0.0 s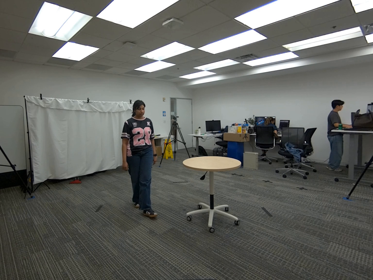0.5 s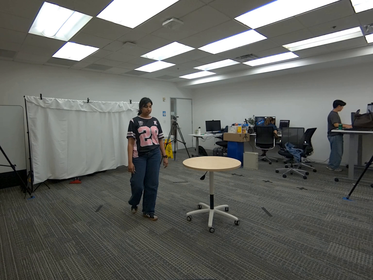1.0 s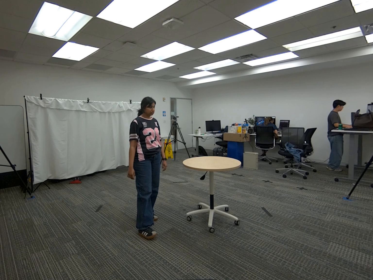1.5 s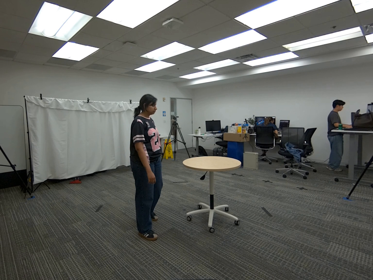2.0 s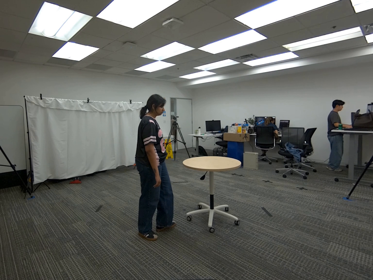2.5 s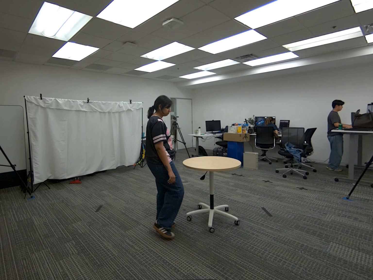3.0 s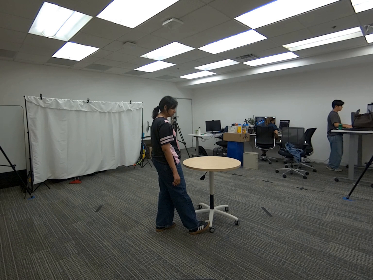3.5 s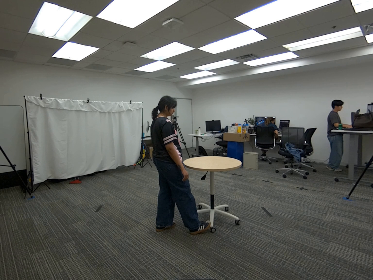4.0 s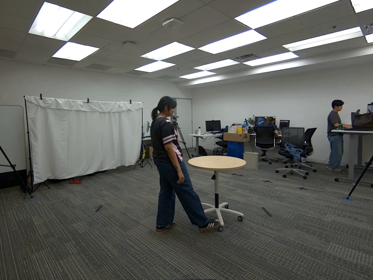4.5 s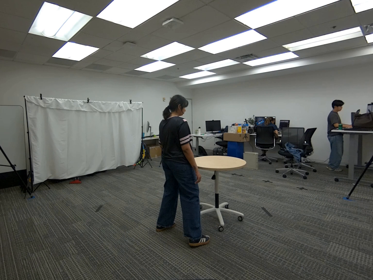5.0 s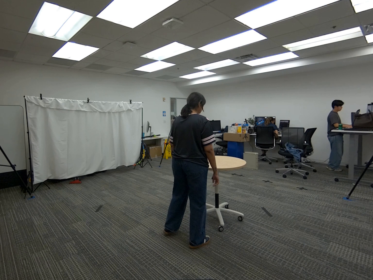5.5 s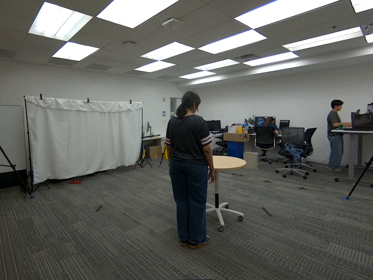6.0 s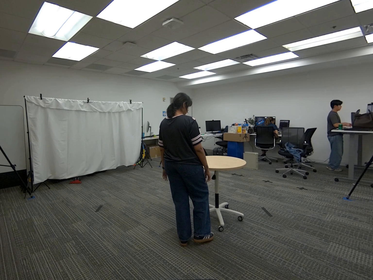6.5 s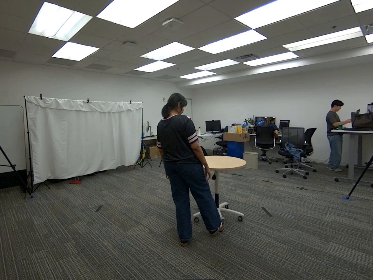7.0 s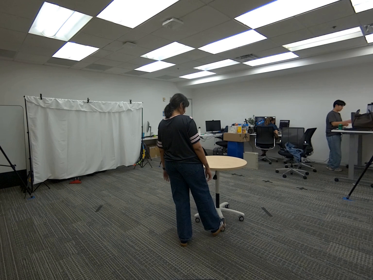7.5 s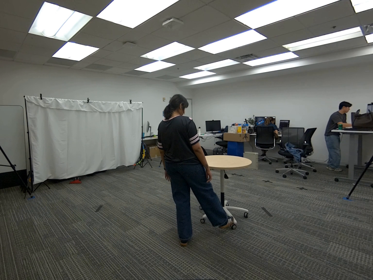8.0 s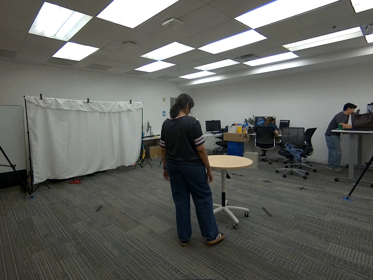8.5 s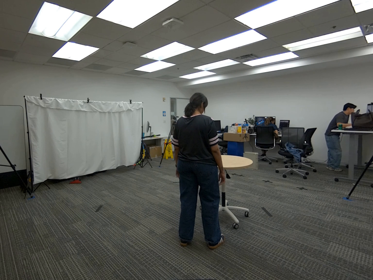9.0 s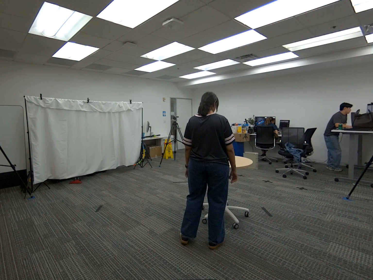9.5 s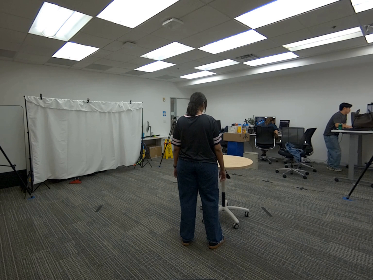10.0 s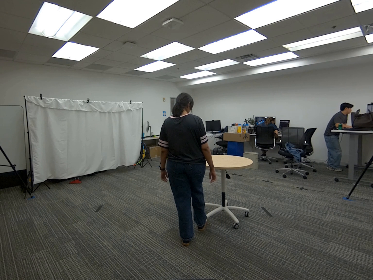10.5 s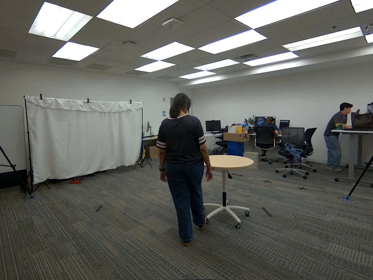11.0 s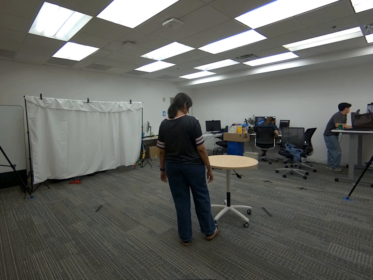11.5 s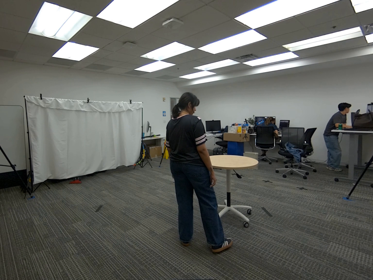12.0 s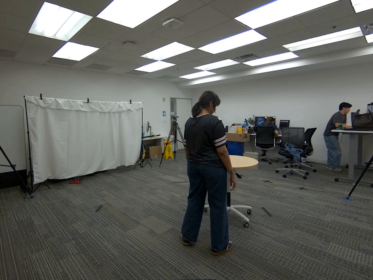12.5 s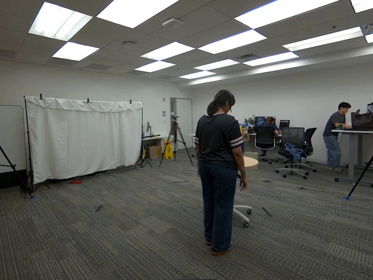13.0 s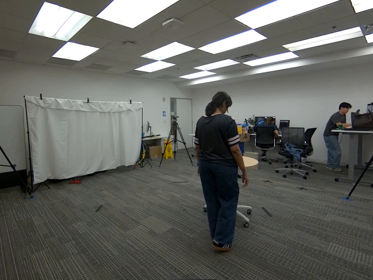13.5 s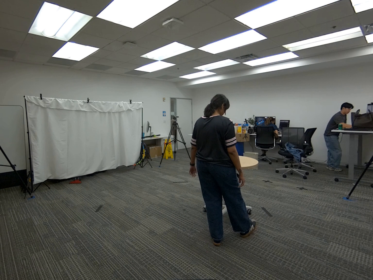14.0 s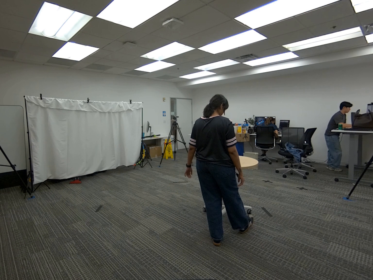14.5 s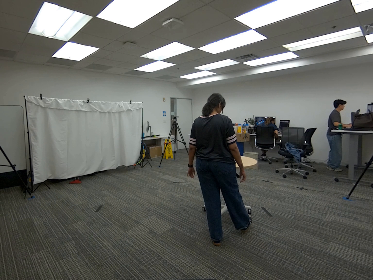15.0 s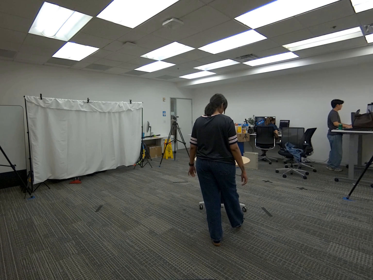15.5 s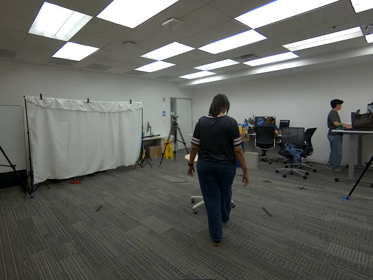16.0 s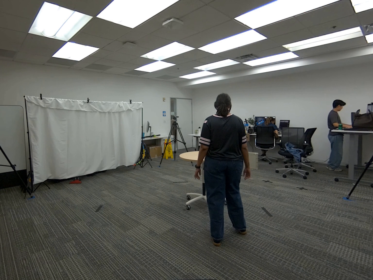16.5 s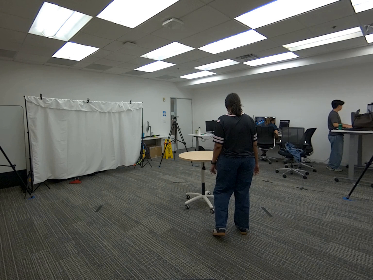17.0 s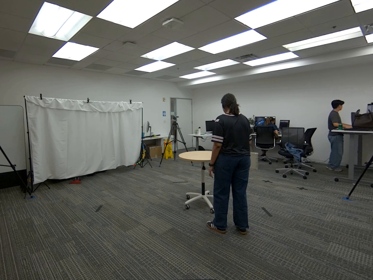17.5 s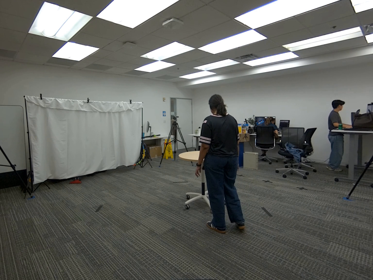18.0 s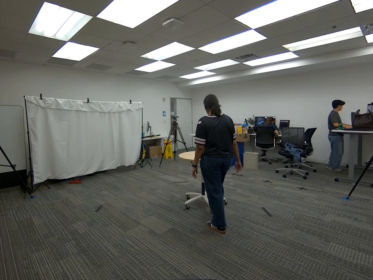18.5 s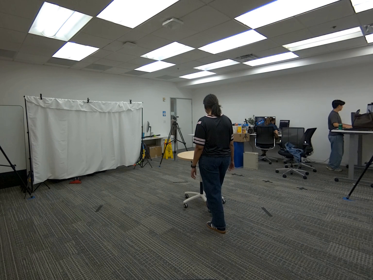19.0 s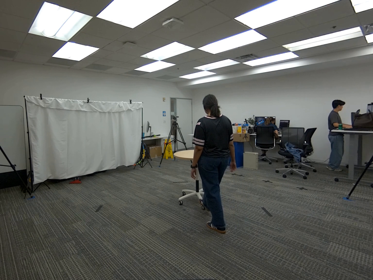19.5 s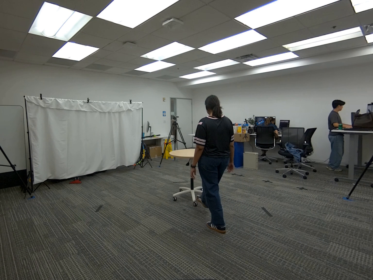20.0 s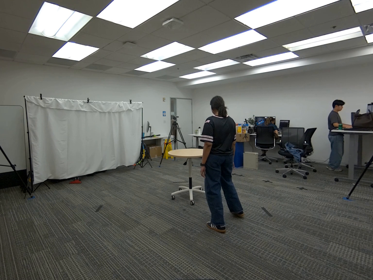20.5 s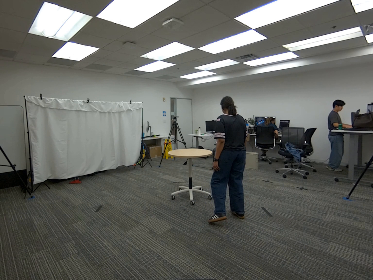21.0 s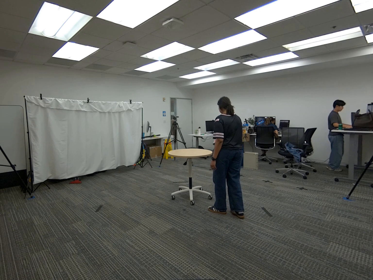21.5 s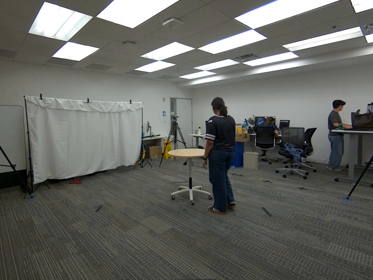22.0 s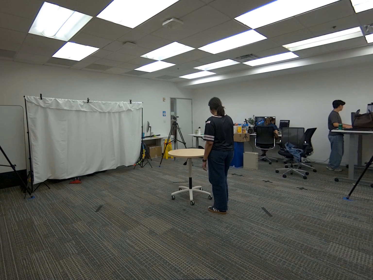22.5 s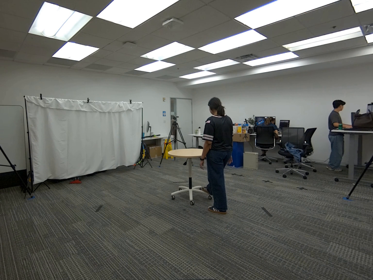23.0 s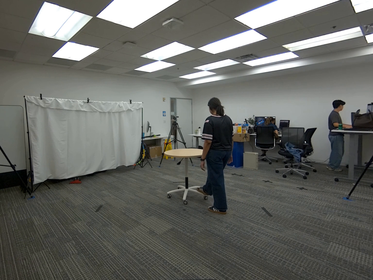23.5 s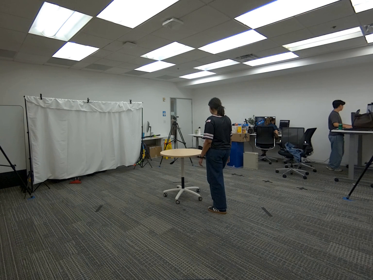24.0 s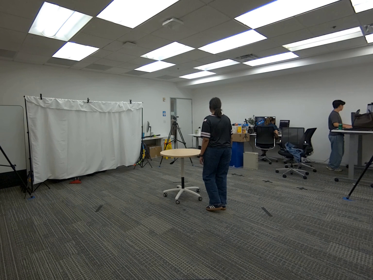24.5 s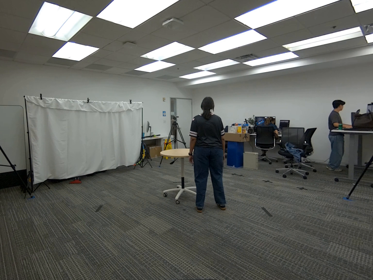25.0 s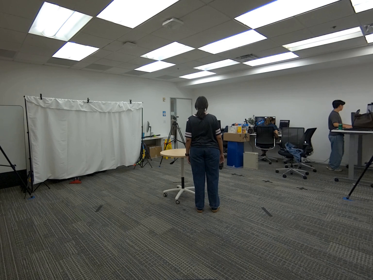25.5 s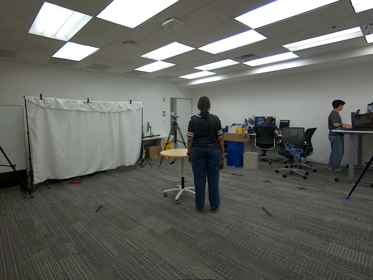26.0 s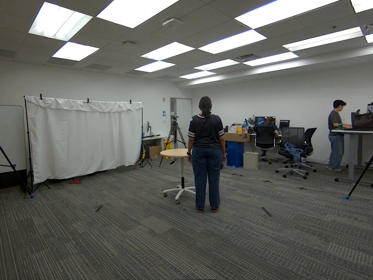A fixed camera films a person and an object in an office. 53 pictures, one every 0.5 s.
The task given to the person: Walk to the round table, use your right foot and move the table around the bounding area until end of the sequence.
